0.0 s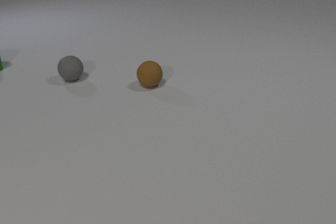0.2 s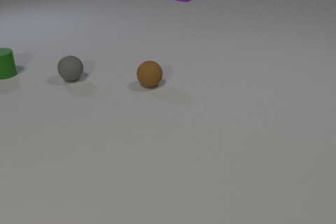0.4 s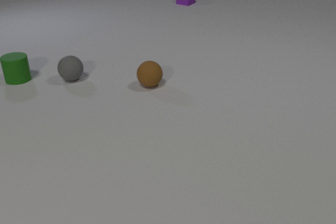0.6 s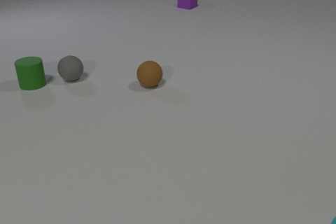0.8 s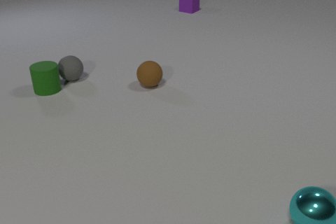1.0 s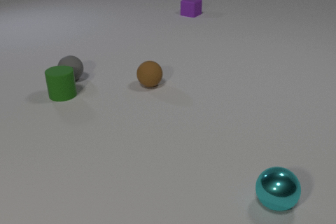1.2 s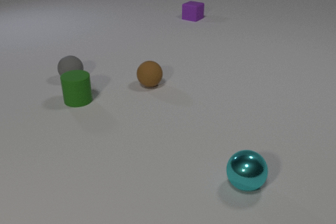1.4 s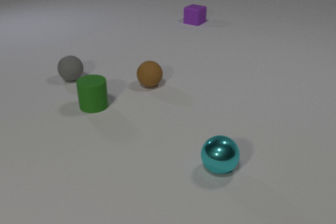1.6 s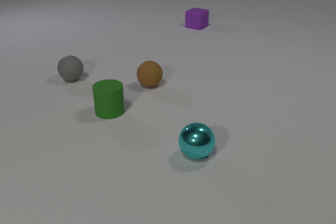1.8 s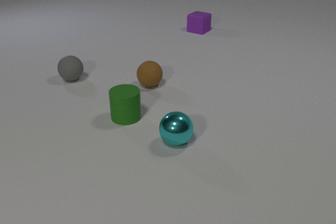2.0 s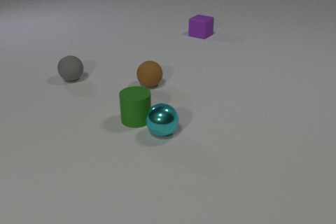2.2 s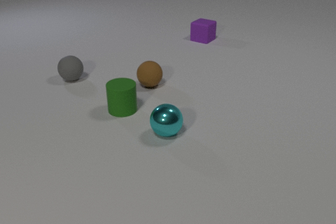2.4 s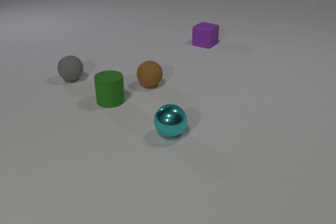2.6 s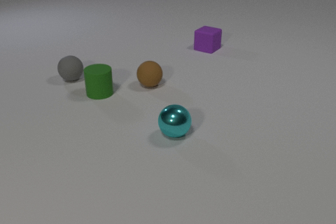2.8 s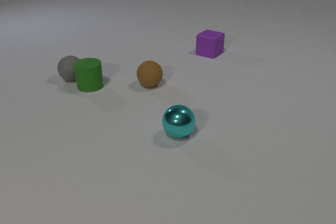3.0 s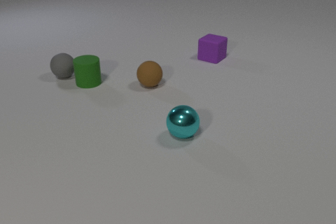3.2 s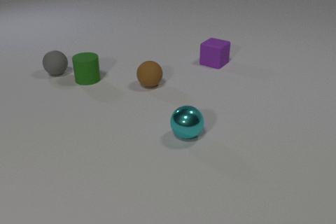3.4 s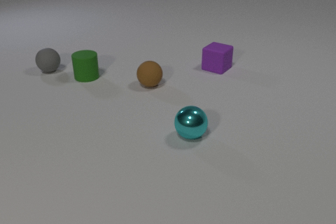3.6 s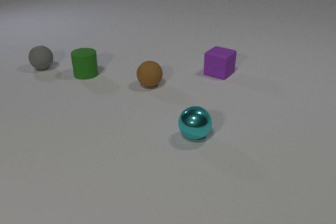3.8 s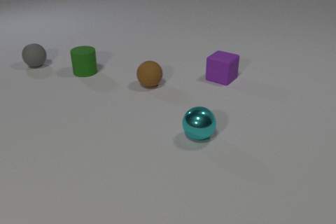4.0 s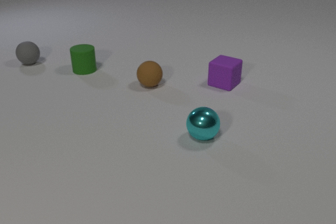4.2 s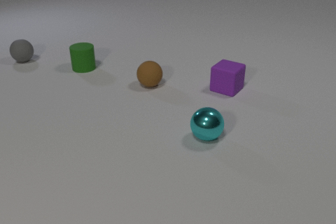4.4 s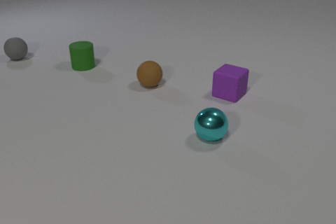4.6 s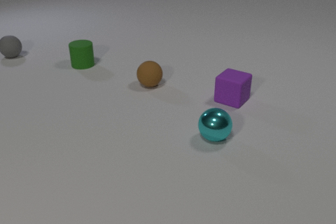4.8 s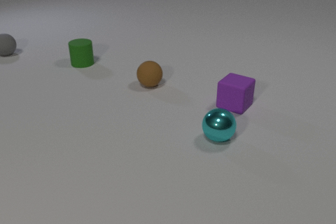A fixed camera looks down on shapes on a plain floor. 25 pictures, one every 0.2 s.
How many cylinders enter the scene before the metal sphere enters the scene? 1.
Are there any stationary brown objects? yes.
What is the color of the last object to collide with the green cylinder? gray.
0.0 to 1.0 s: The green rubber cylinder slides toward the camera and to the right. The cyan metal sphere comes in at the right edge, rolls to the left and away from the camera. The purple rubber cube slides toward the camera.
1.0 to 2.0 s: The green rubber cylinder slides to the right and toward the camera. The cyan metal sphere rolls to the left and away from the camera. The purple rubber cube slides toward the camera. The green rubber cylinder and the cyan metal sphere collide.
2.0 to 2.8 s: The green rubber cylinder slides away from the camera and to the left. The cyan metal sphere rolls to the right. The purple rubber cube slides toward the camera. The green rubber cylinder and the gray rubber sphere collide.
2.8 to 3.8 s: The green rubber cylinder slides away from the camera. The cyan metal sphere rolls to the right. The gray rubber sphere rolls away from the camera and to the left. The purple rubber cube slides toward the camera.
3.8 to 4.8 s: The green rubber cylinder slides away from the camera. The cyan metal sphere rolls to the right. The gray rubber sphere rolls away from the camera and to the left. The purple rubber cube slides toward the camera.
